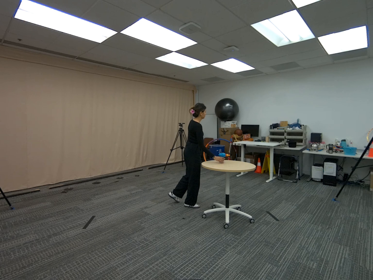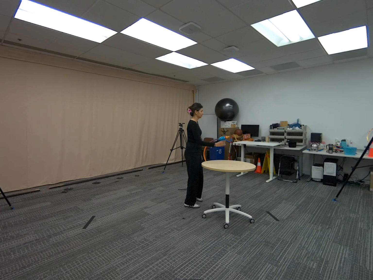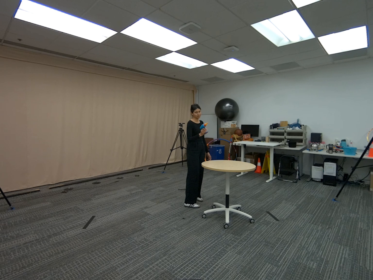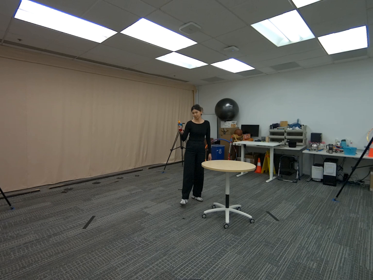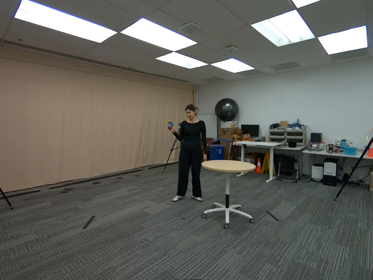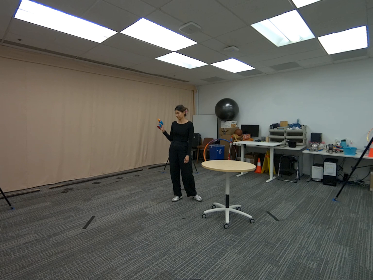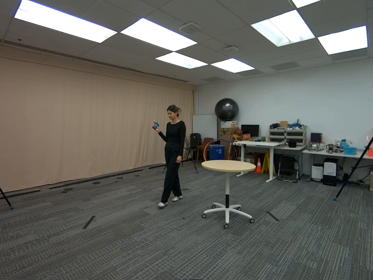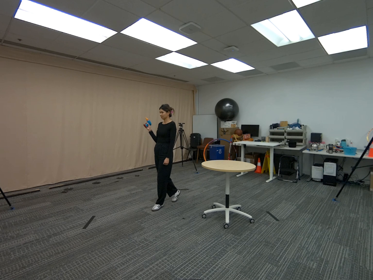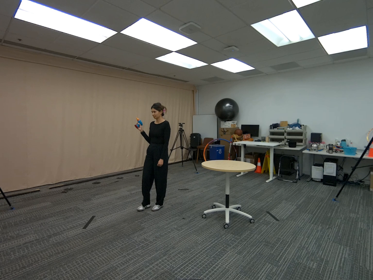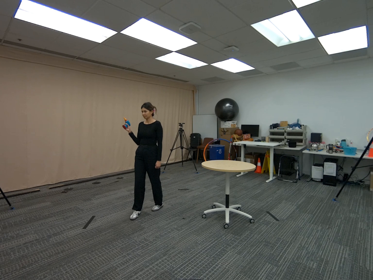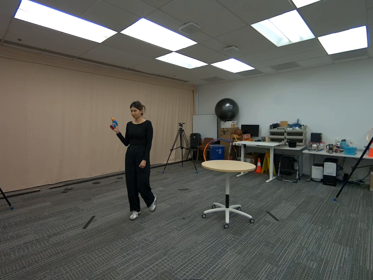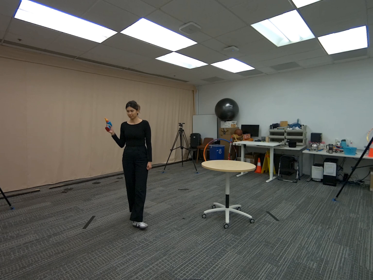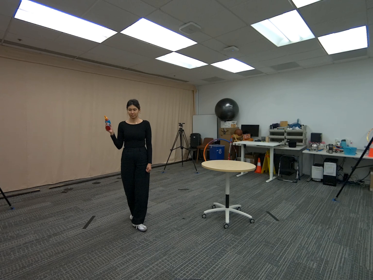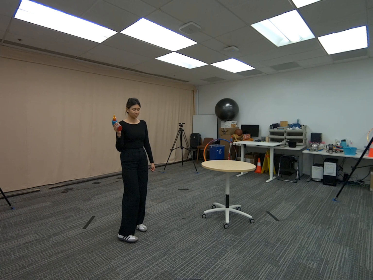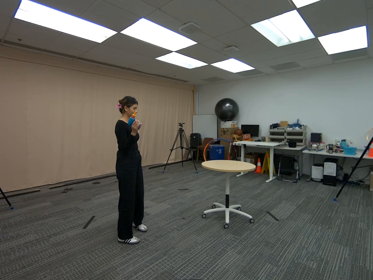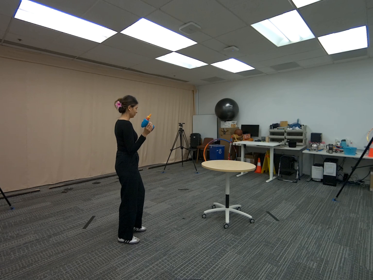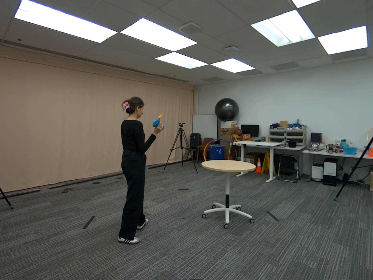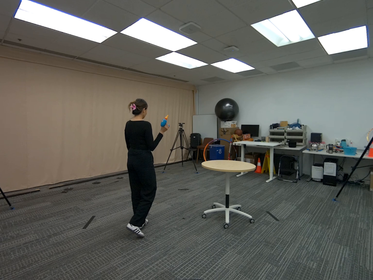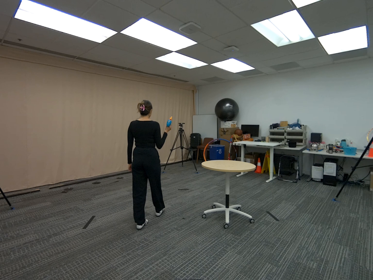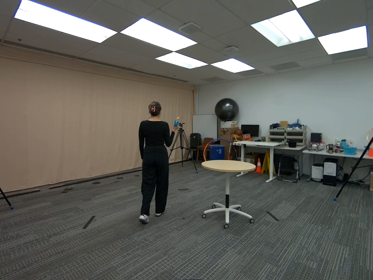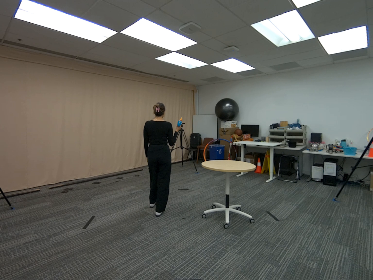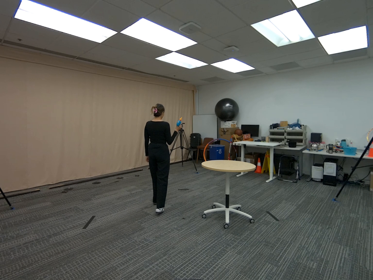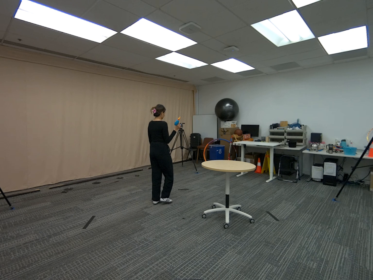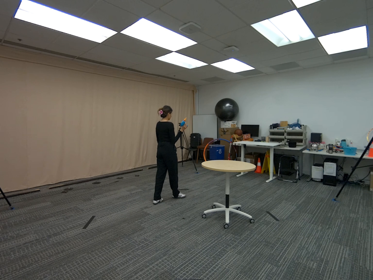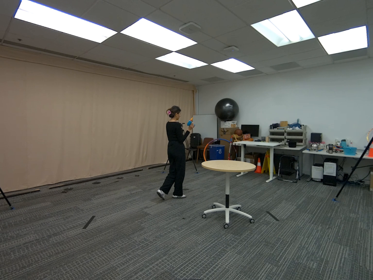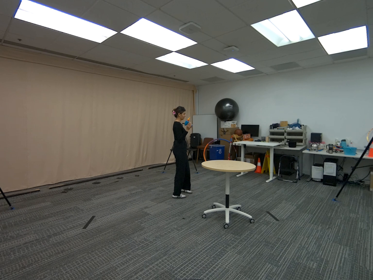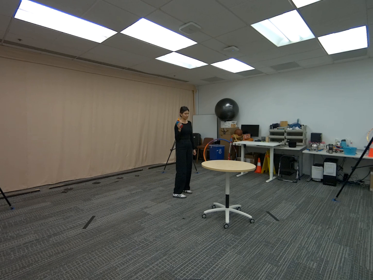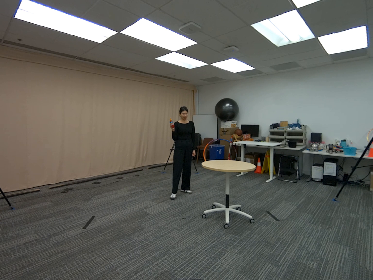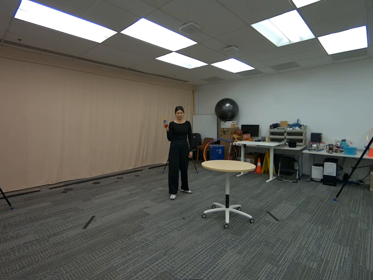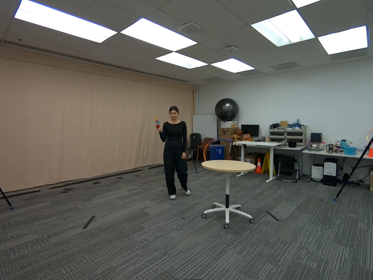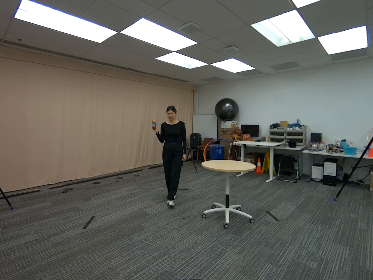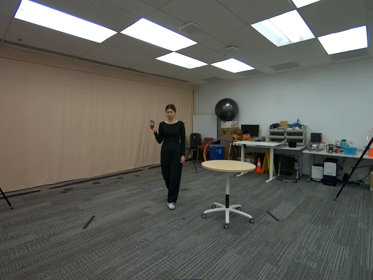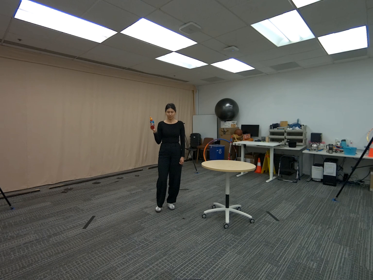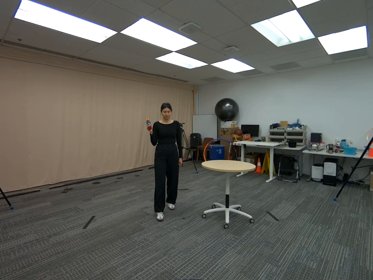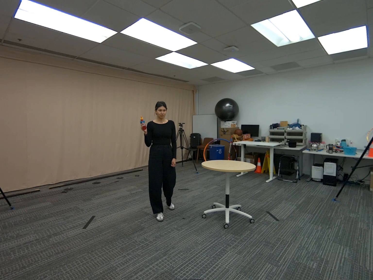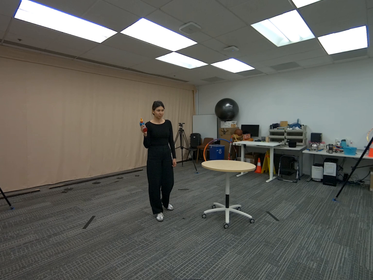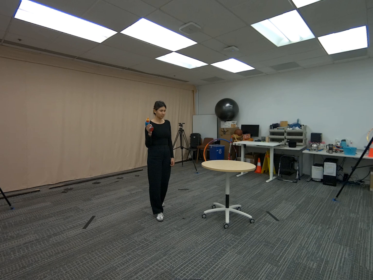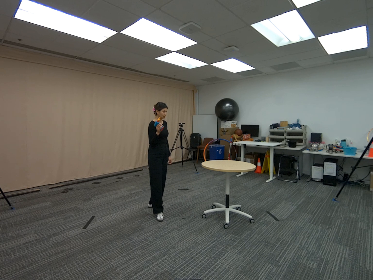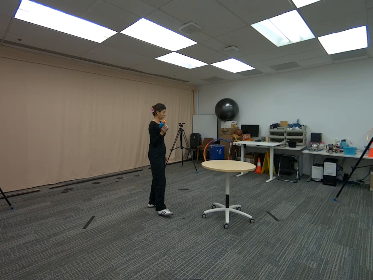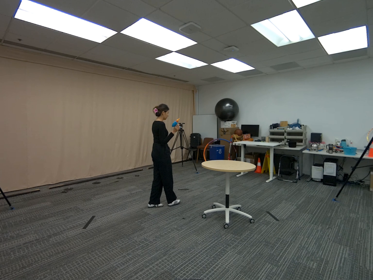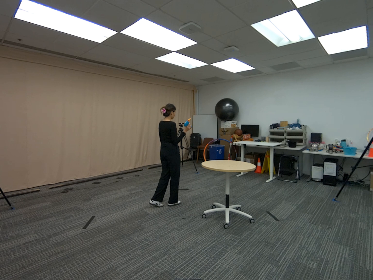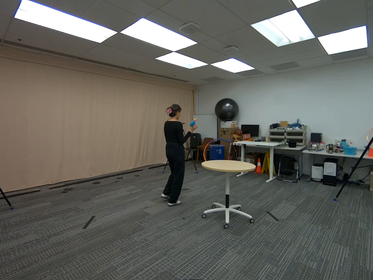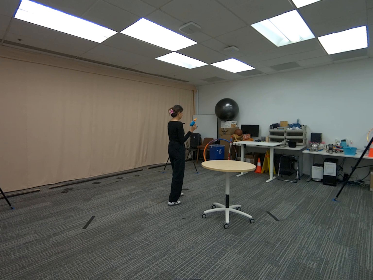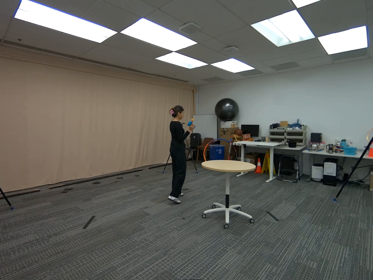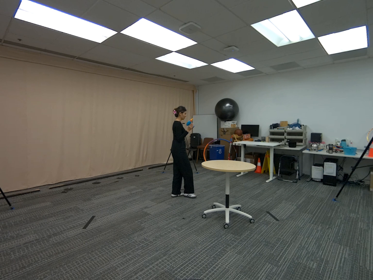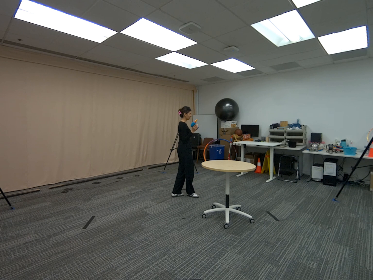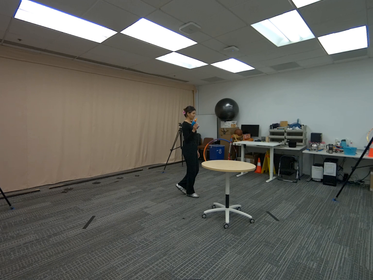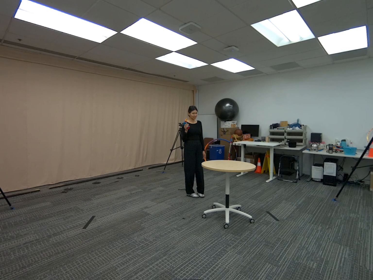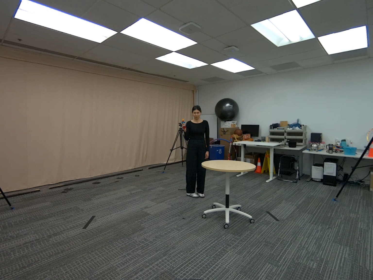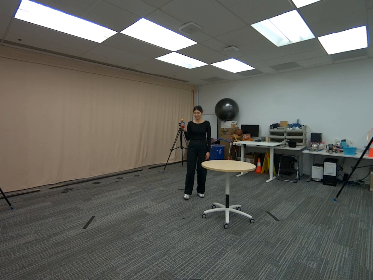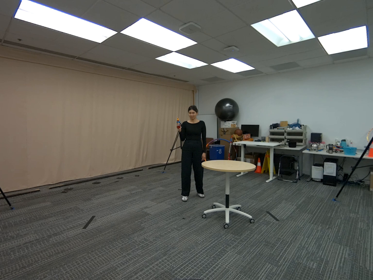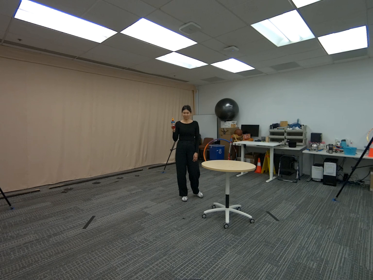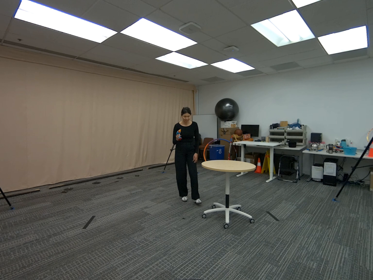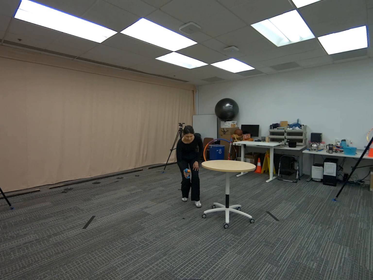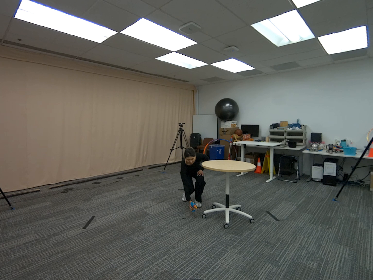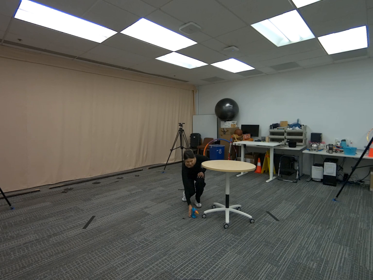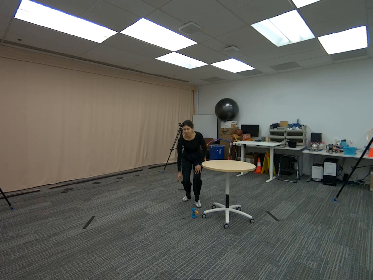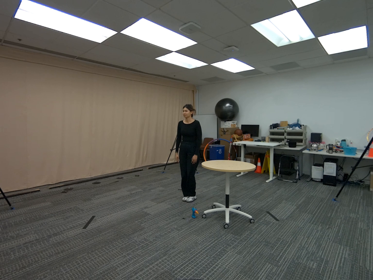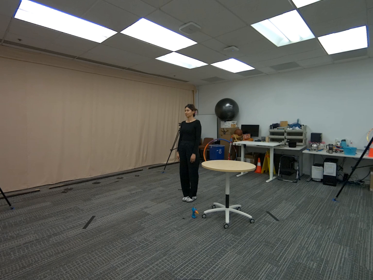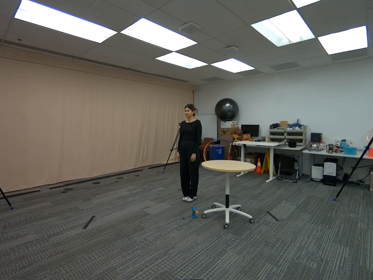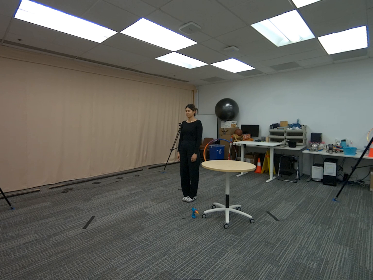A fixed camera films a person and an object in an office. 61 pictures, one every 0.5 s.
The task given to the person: Walk over to the round table and pick up the toy drill from the table and place on the ground.
